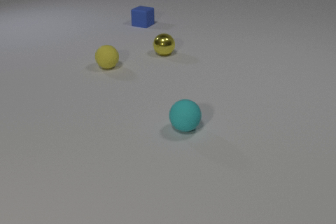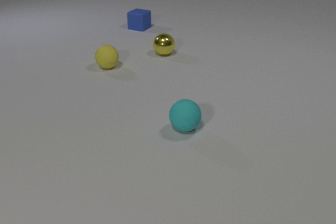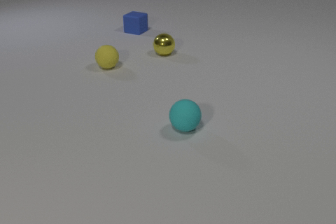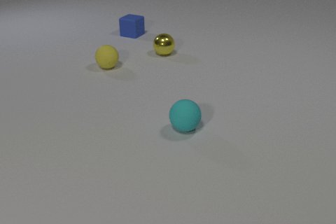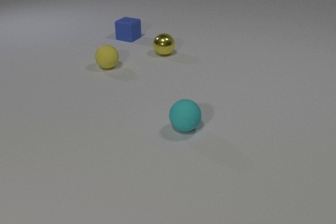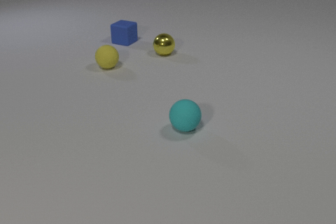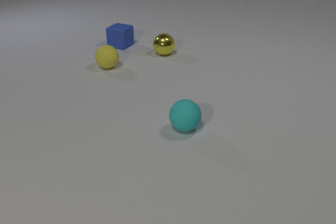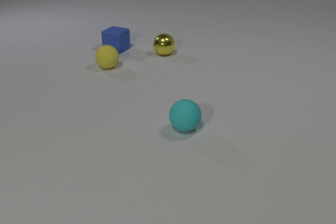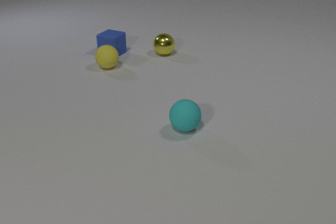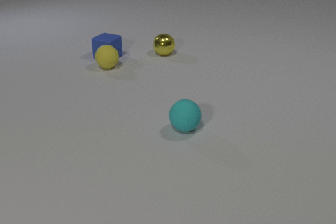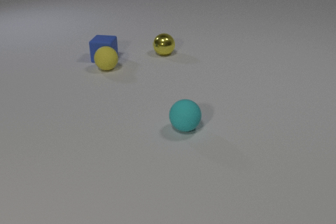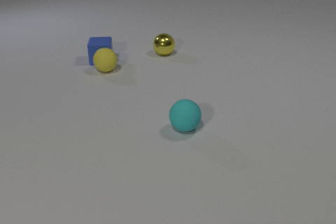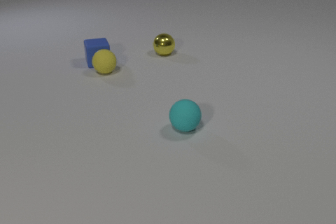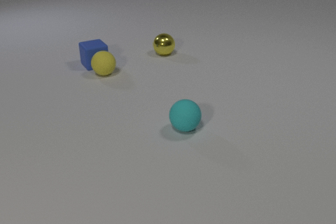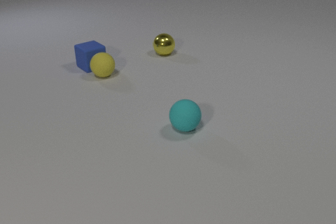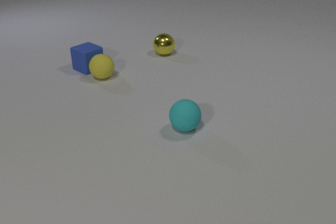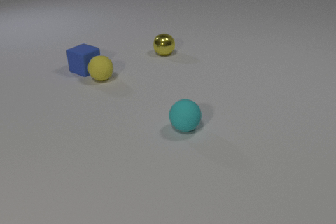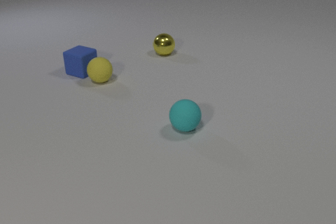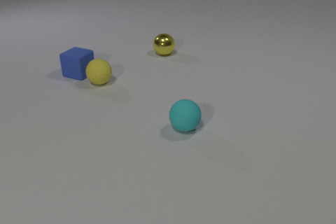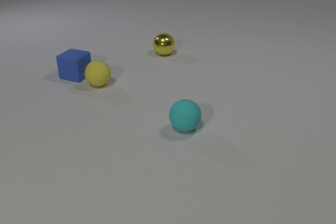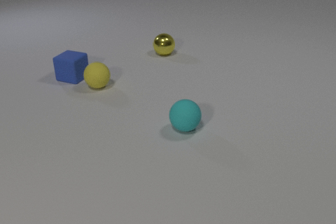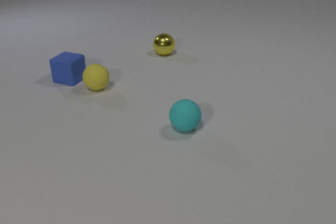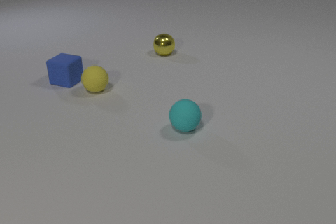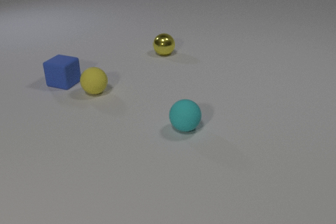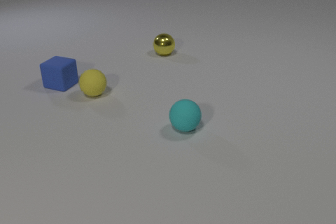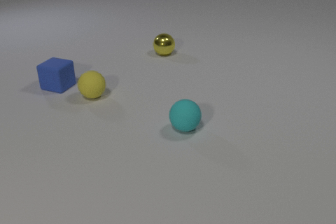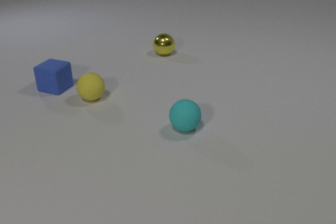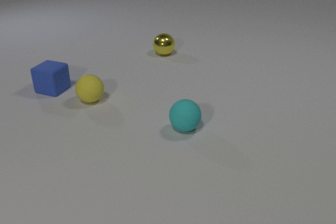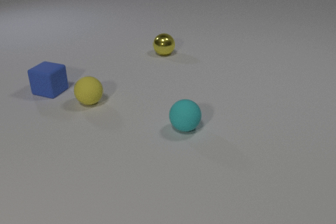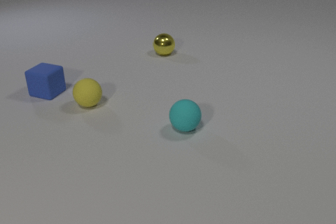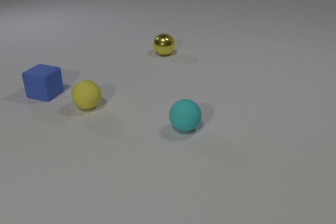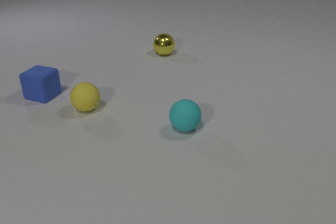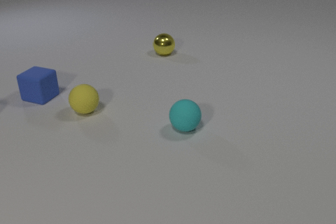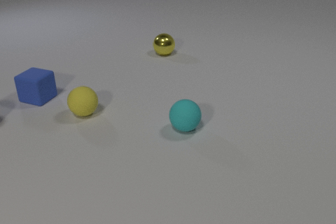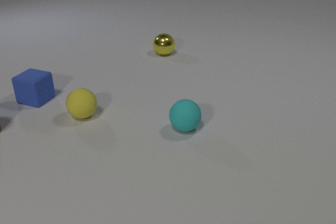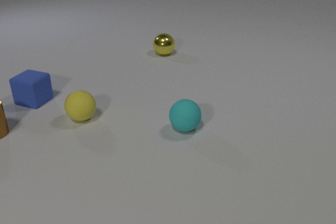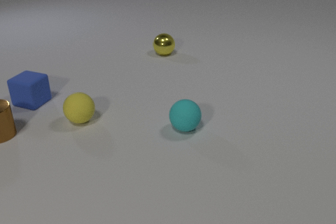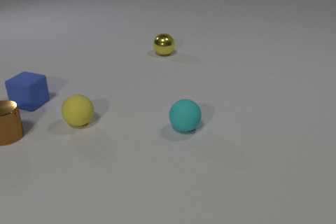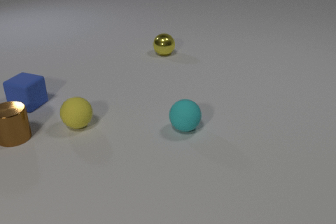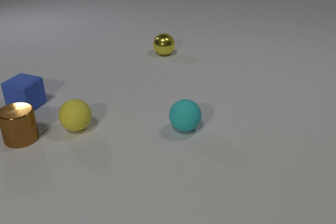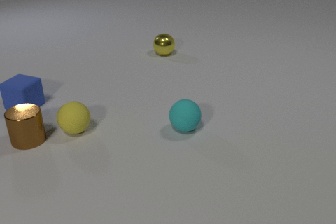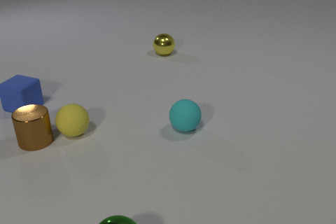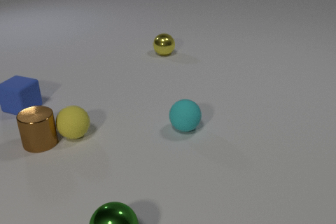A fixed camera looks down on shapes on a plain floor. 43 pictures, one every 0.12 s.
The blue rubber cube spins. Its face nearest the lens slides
to the right.
The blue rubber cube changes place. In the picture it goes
toward the camera.
0.00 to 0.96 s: The blue rubber cube slides toward the camera.
0.96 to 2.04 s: The blue rubber cube slides toward the camera and to the left, spins counterclockwise seen from above by about 90 degrees, its near face sliding to the right. The yellow rubber sphere rolls toward the camera. The blue rubber cube and the yellow rubber sphere collide.
2.04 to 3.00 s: The blue rubber cube slides toward the camera and to the left. The yellow rubber sphere rolls toward the camera.
3.00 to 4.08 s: The blue rubber cube slides toward the camera and to the left. The yellow rubber sphere rolls toward the camera.
4.08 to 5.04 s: The blue rubber cube slides to the left and toward the camera. The yellow rubber sphere rolls toward the camera. The brown metal cylinder slides to the right and toward the camera. The green metal sphere comes in at the bottom edge, rolls away from the camera. The yellow rubber sphere and the brown metal cylinder collide.
What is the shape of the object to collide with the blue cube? sphere.
What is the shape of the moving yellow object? sphere.
Are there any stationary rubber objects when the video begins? yes.
